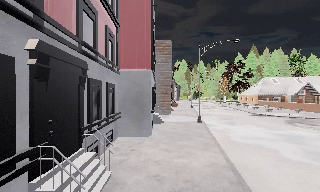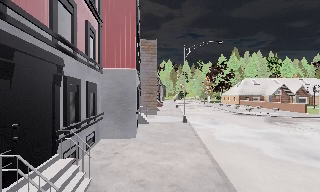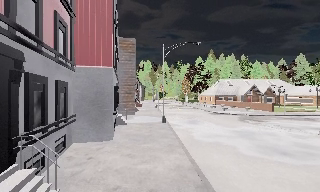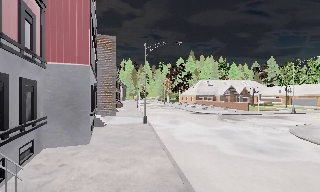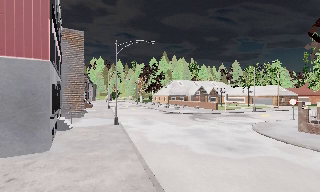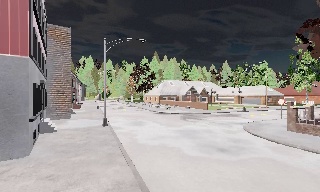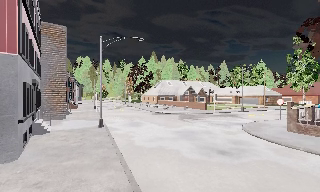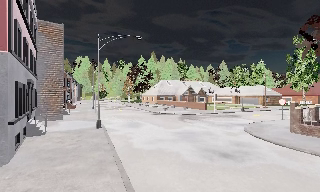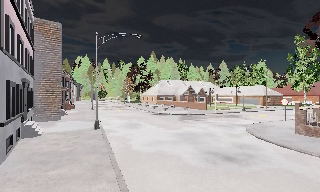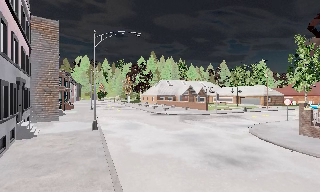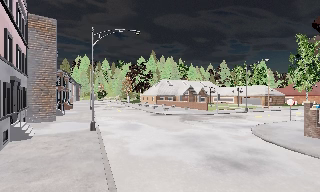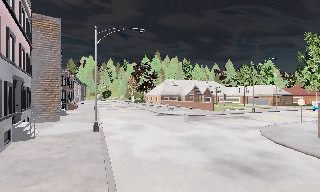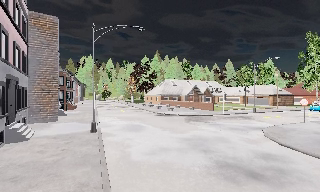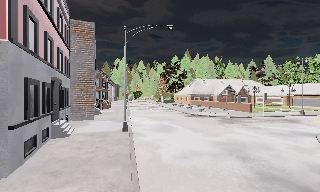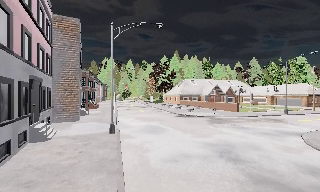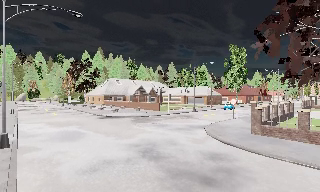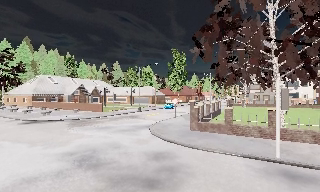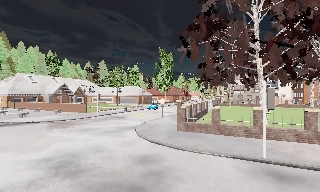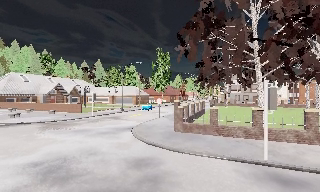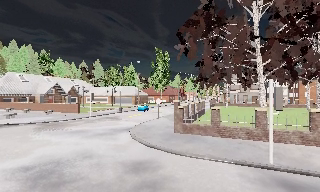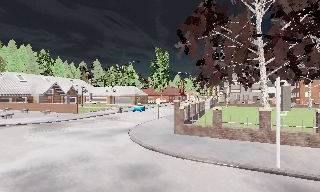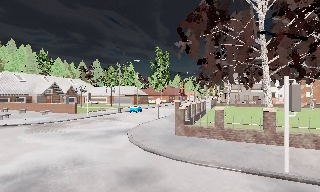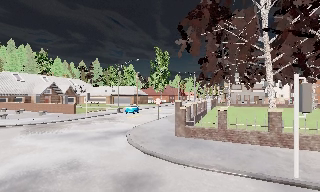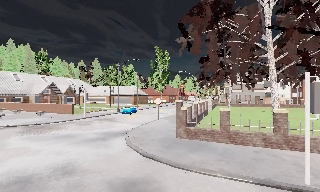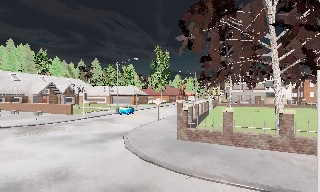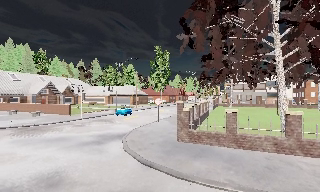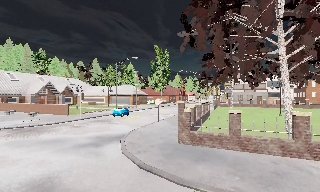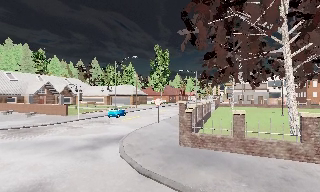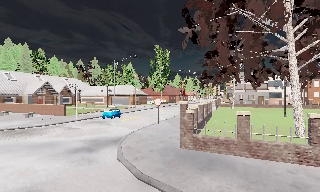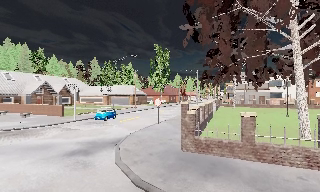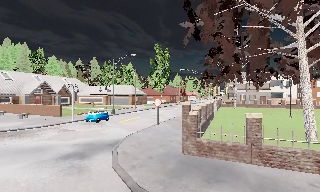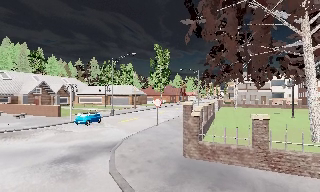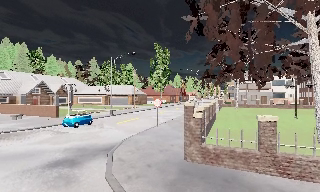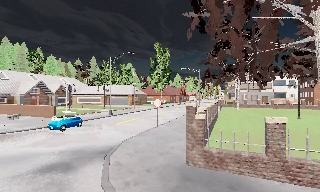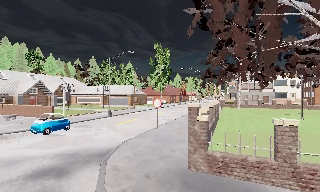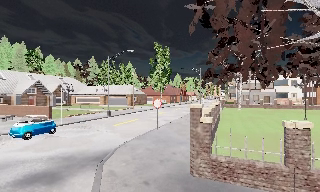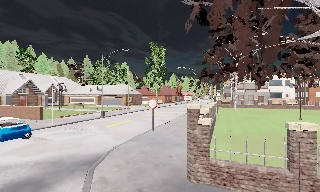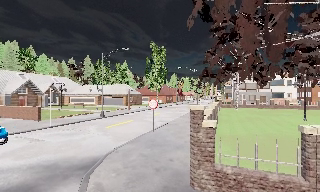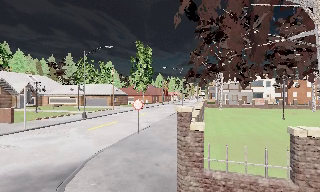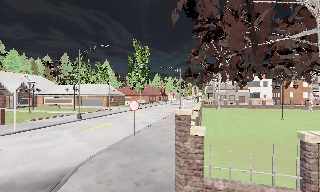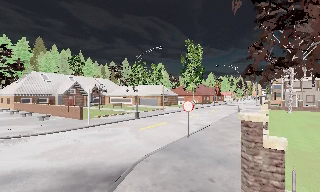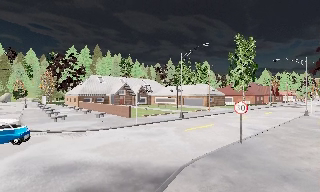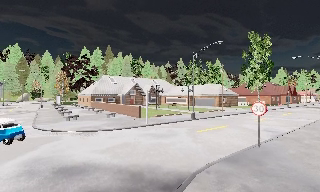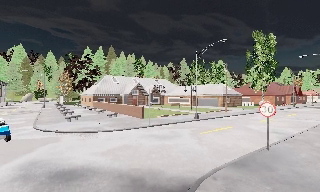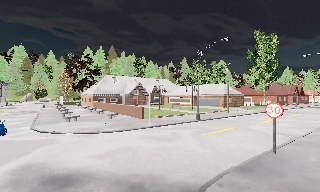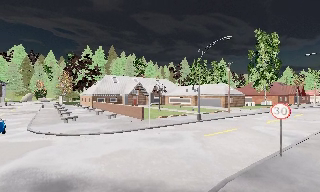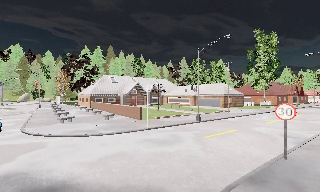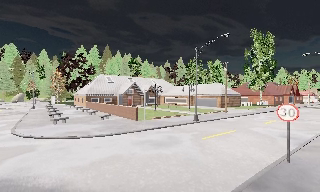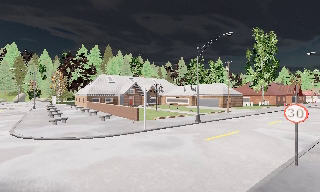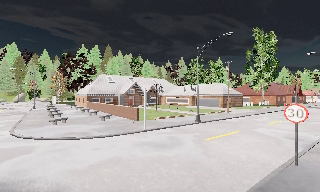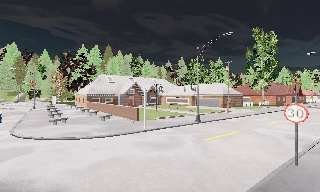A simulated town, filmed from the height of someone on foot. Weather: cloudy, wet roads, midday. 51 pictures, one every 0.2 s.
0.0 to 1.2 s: The camera pans to its right, which is clockwise from overhead, by about 35 degrees. It travels forward, about 2 m.
1.2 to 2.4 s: The camera travels forward, about 2 m, so what stands in front looms larger.
2.4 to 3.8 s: The camera pans to its right, which is clockwise from overhead, by about 45 degrees. It travels forward, about 2.5 m.
3.8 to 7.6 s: The camera travels forward, about 7 m, so what stands in front looms larger.
7.6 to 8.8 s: The camera pans to its left, which is counterclockwise from overhead, by about 40 degrees. It travels forward, about 2 m.
8.8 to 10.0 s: The camera travels forward, about 1.5 m, so what stands in front looms larger. It loses speed.
The film runs forward here.
